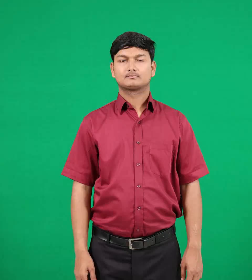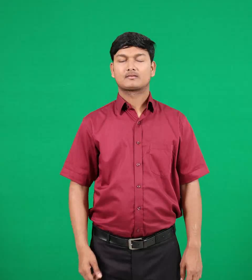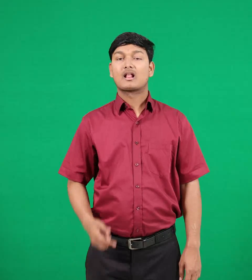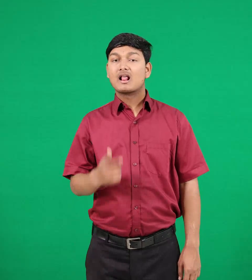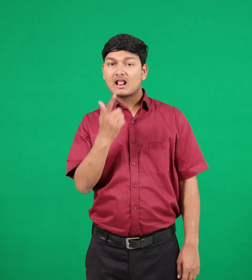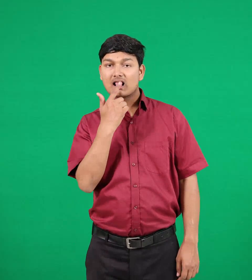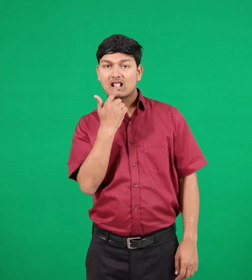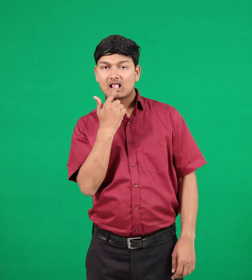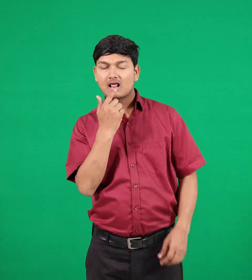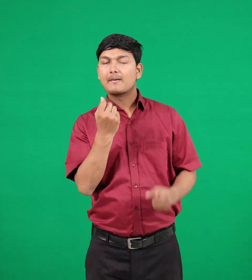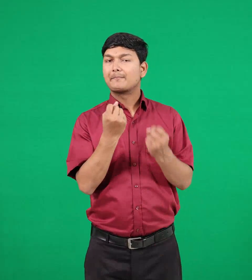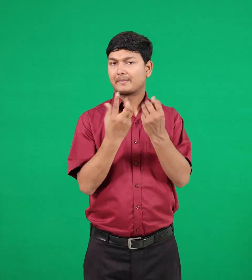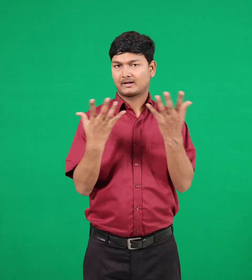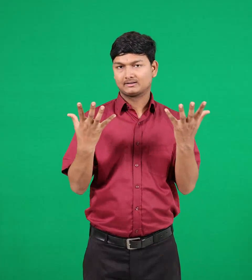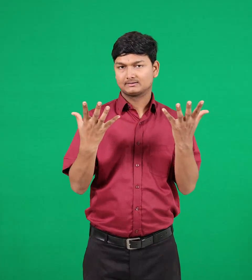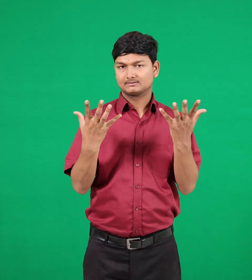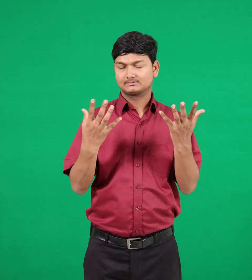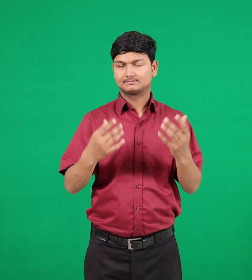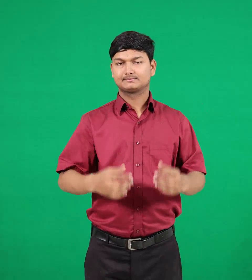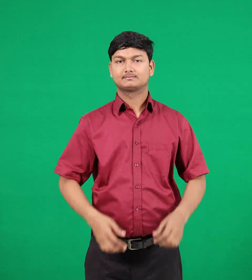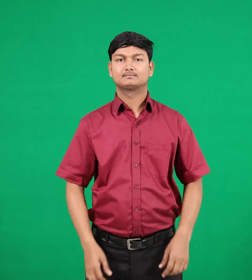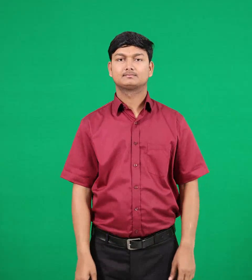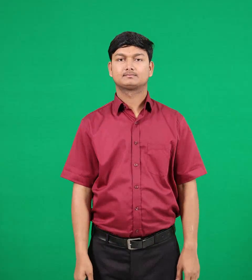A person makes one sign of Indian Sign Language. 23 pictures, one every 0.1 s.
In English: tongues
